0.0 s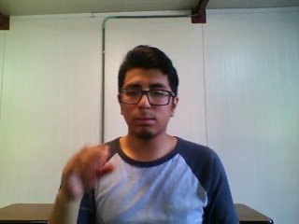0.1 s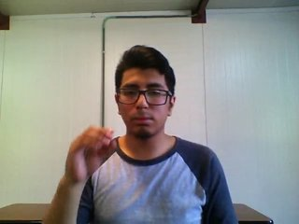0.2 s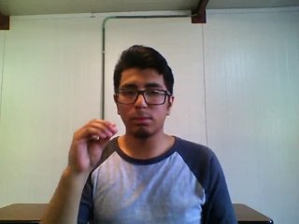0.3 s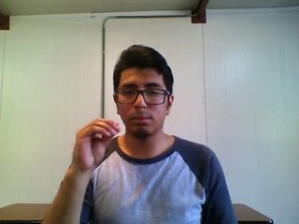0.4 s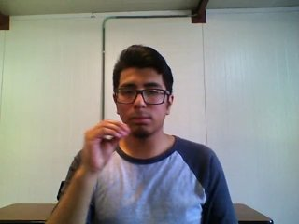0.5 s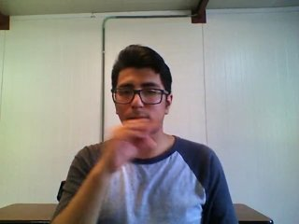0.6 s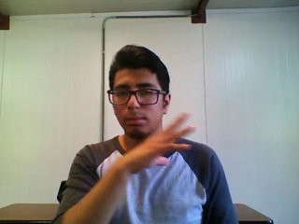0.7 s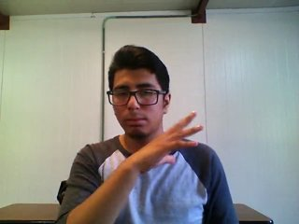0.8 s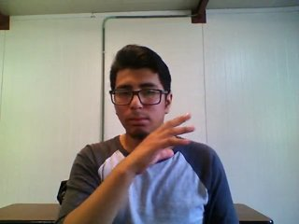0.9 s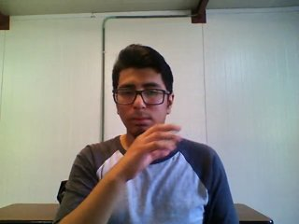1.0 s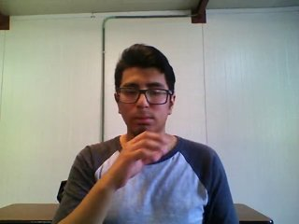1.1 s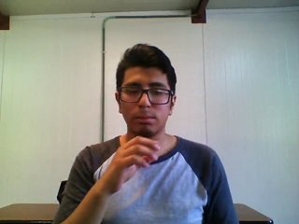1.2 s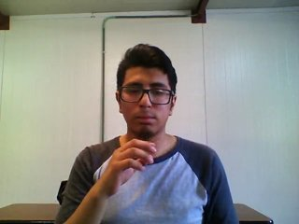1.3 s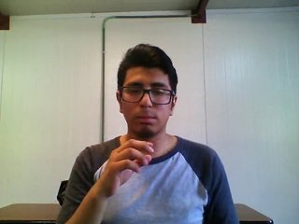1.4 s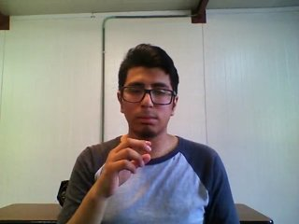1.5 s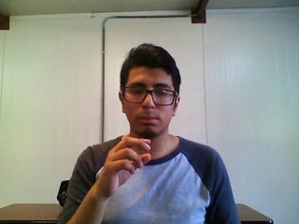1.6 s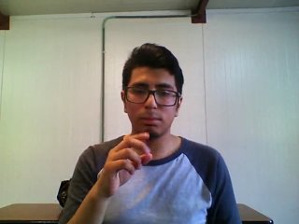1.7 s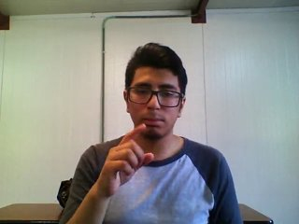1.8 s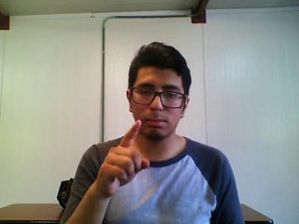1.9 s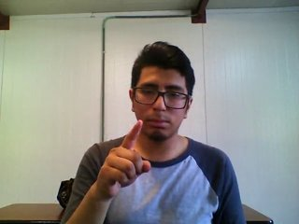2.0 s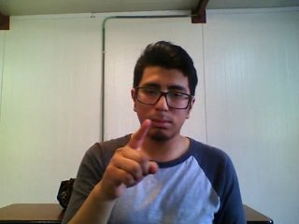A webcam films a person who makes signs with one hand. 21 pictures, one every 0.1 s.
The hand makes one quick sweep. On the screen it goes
to the right.
0.2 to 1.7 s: On the screen the hand sweeps to the right. The name of the sign: Throw left.
